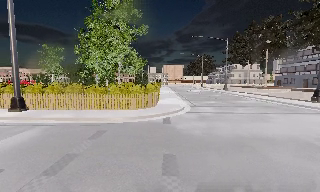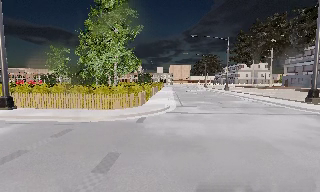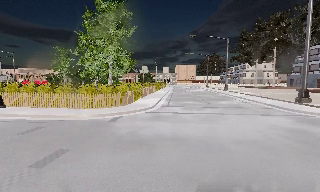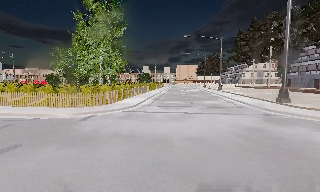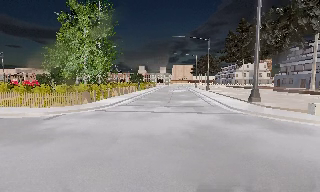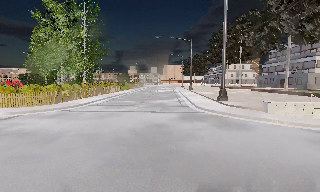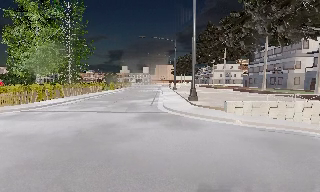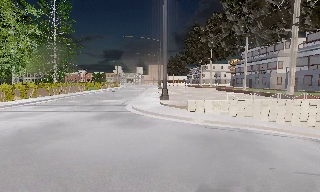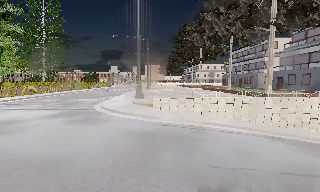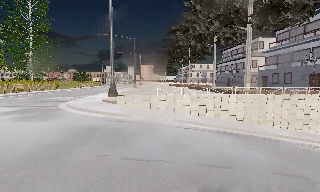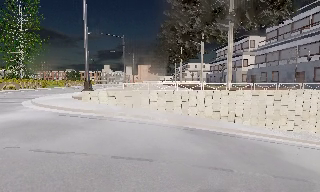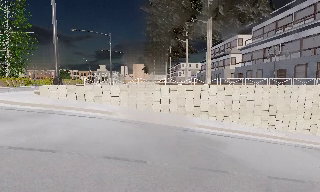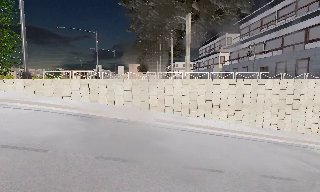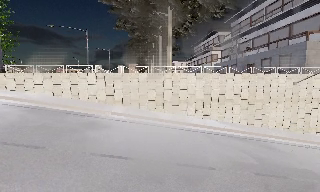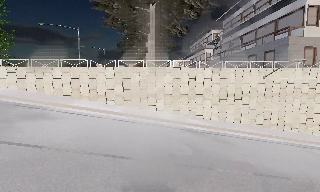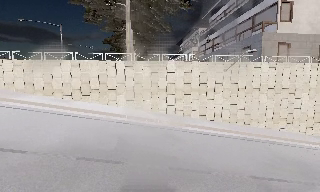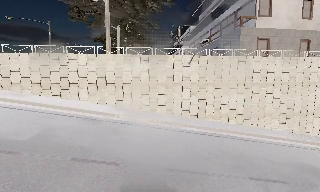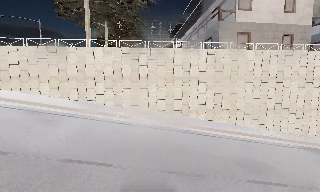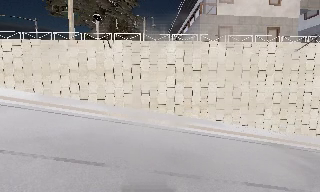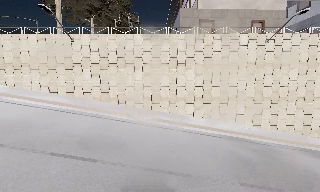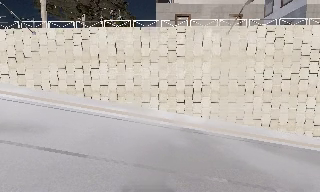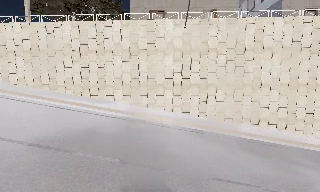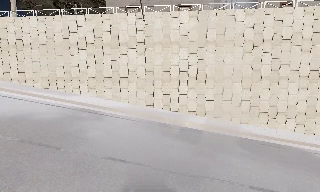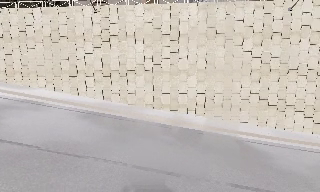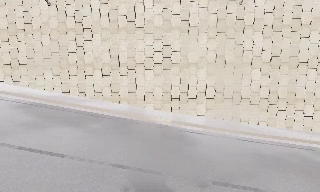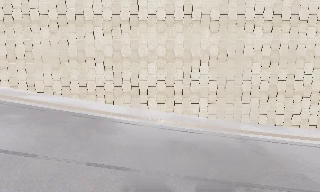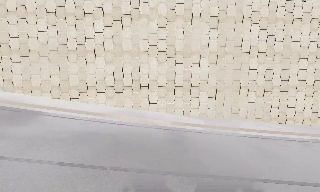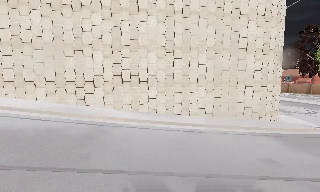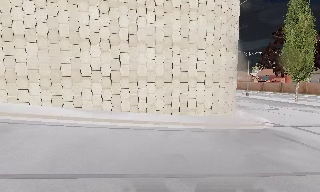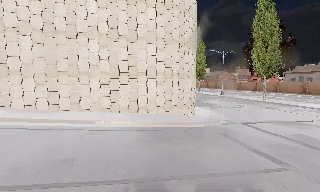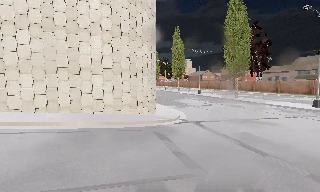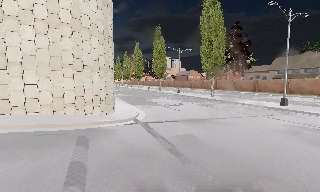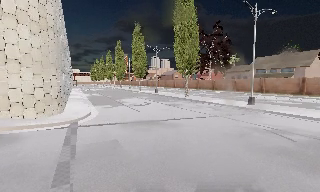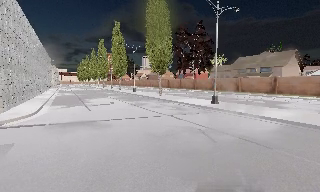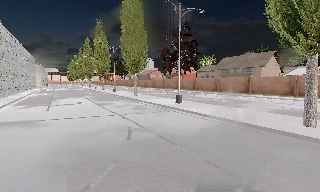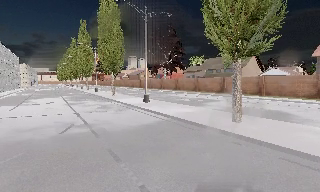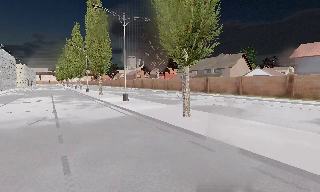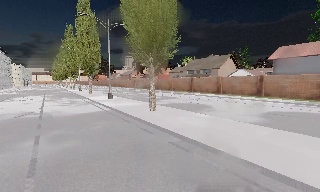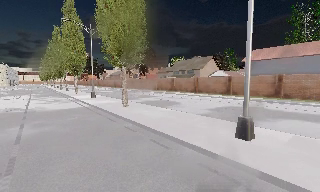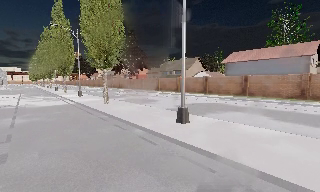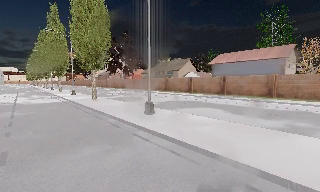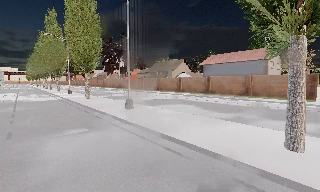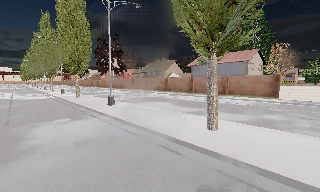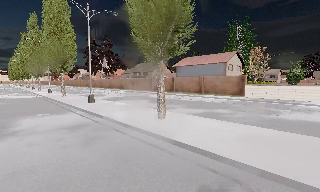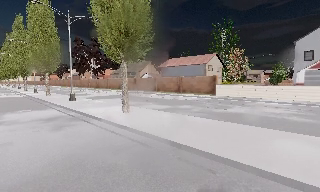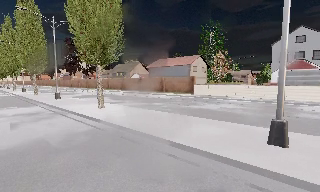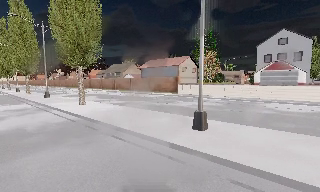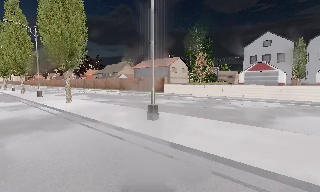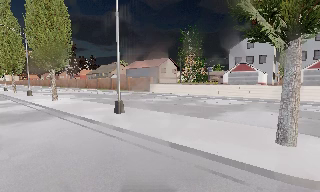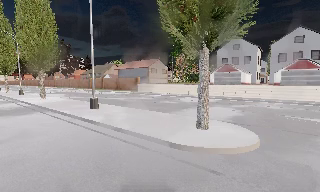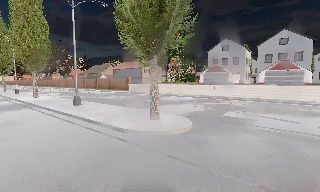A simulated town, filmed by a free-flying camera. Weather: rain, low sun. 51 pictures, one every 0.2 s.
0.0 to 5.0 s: The camera travels to its right, about 50 m, so close, fixed things drift to the left.
5.0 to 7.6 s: The camera pans to its right, which is clockwise from overhead, by about 35 degrees. It travels to its right, about 30 m, so close, fixed things drift to the left.
7.6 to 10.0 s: The camera swings to its right by about 15 degrees, and the scene slides to the left. It travels to its right and backward, about 30 m, so close, fixed things drift to the left.
The film runs forward here.
